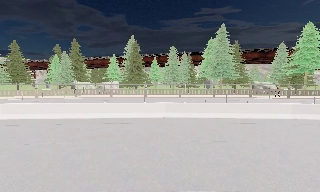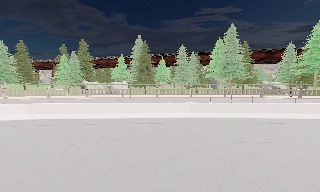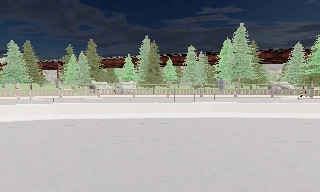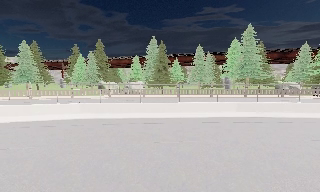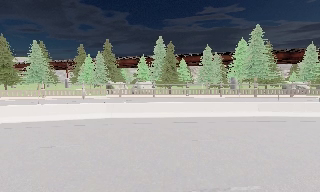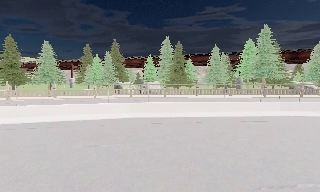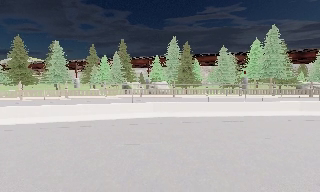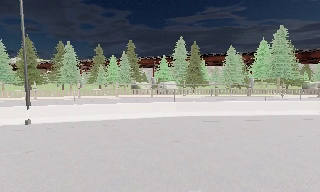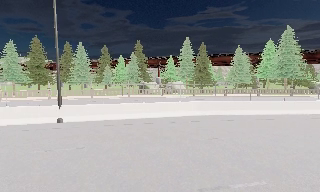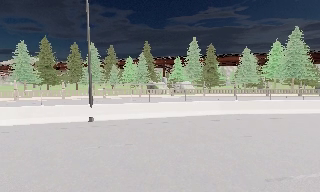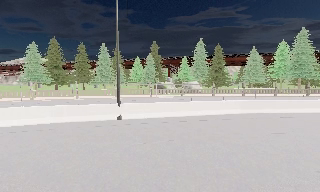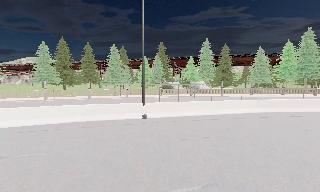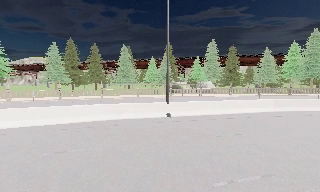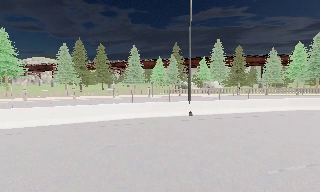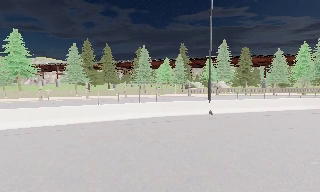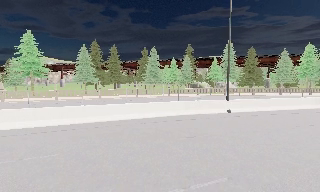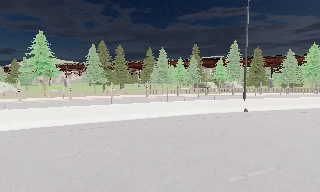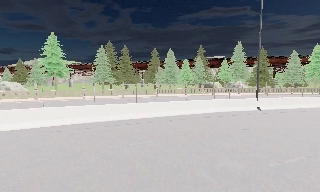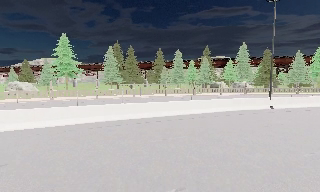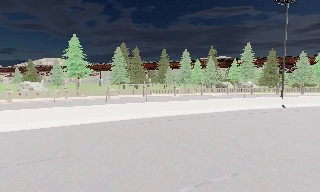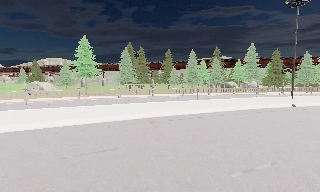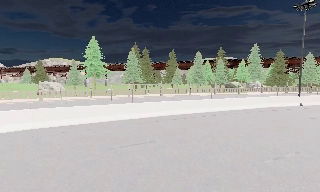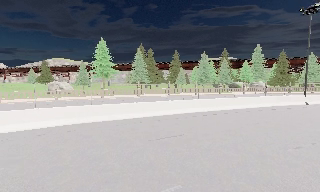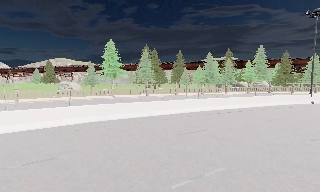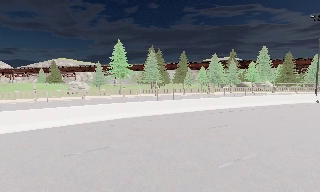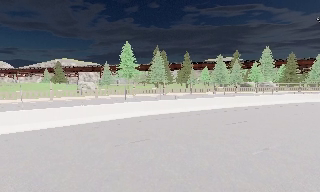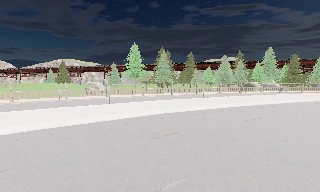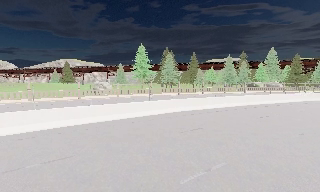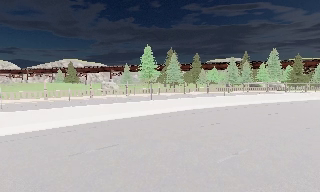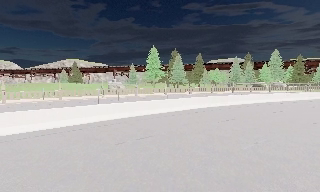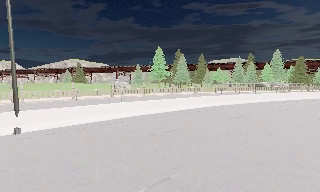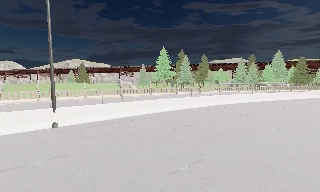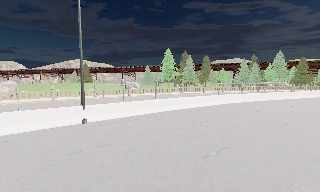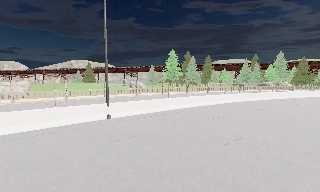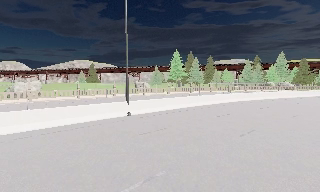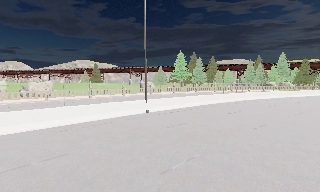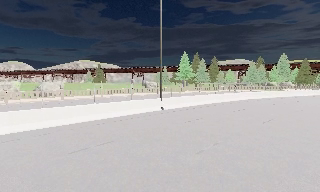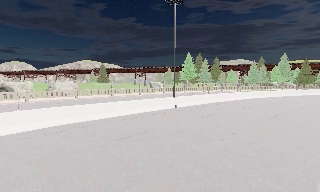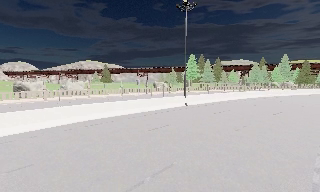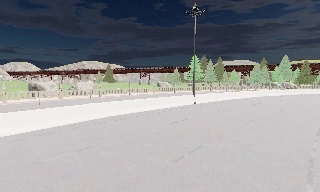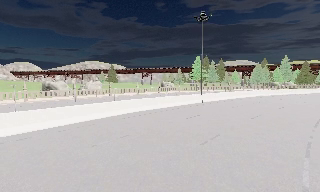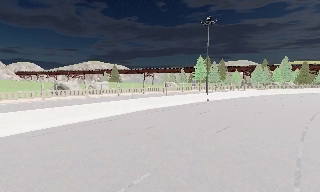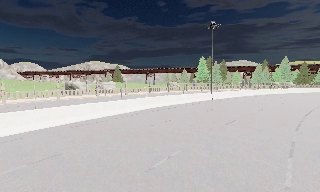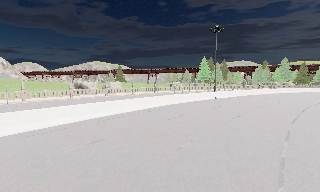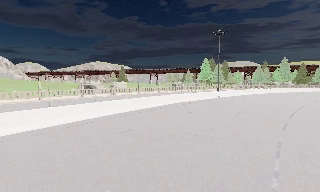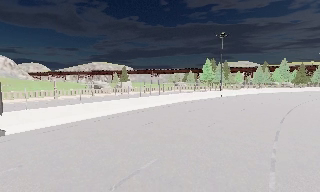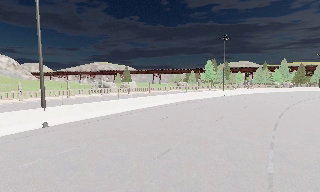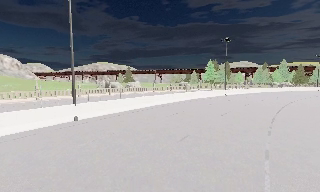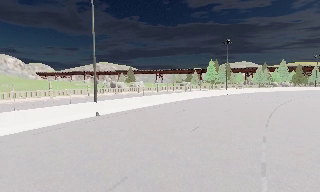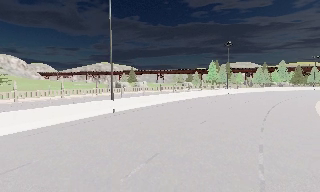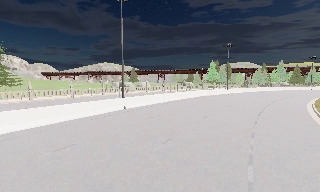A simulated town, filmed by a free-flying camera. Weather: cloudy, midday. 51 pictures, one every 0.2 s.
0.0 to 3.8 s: The camera travels to its left, about 35 m, so close, fixed things drift to the right.
3.8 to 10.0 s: The camera travels to its left and backward, about 60 m, so close, fixed things drift to the right.
The film runs backward here.
